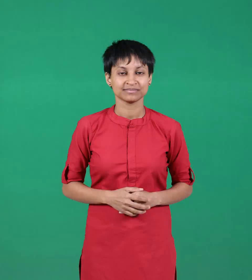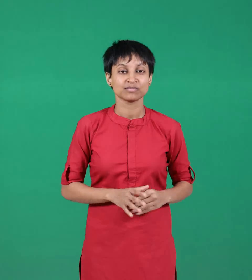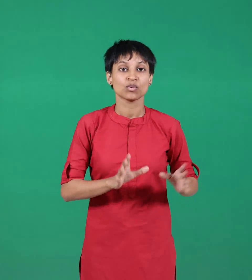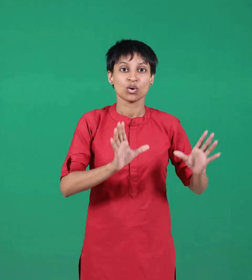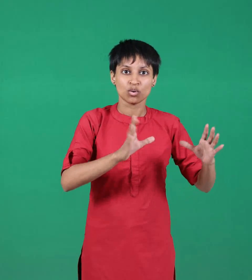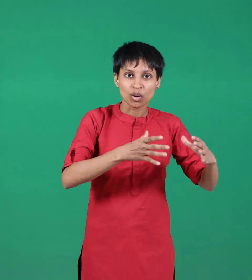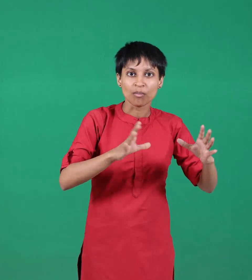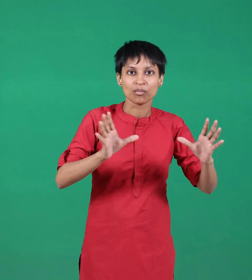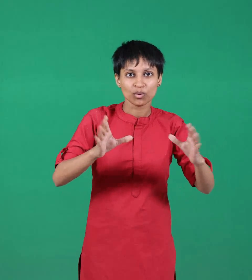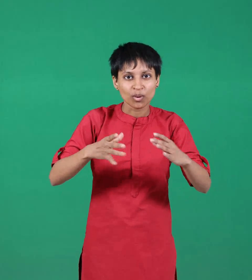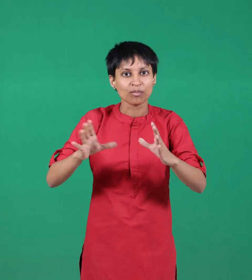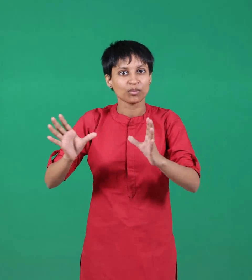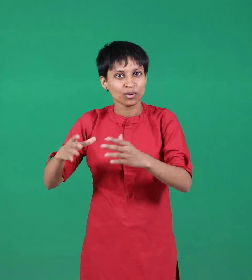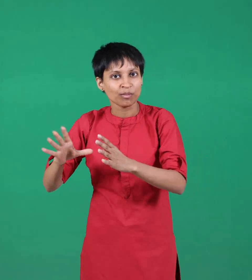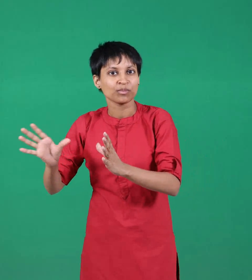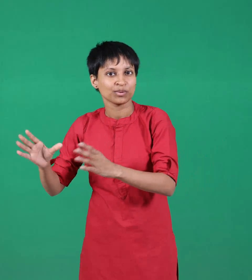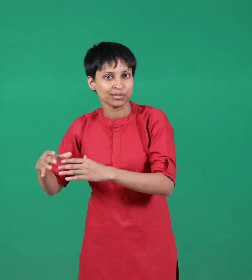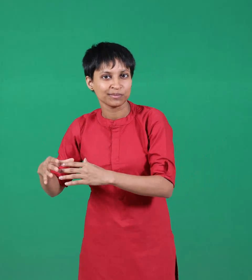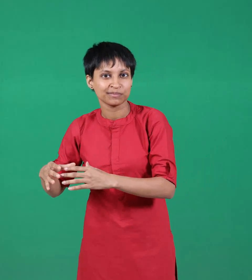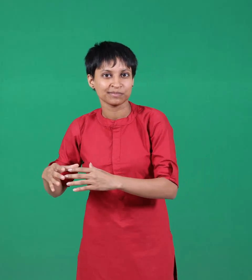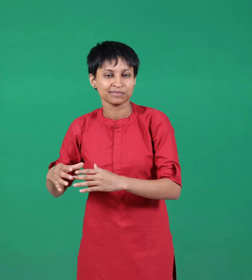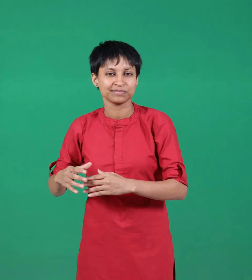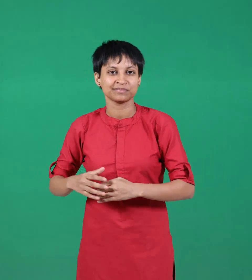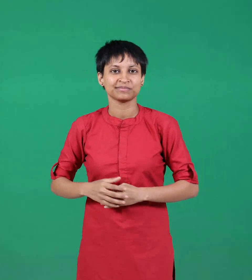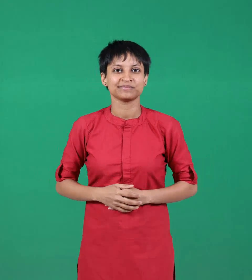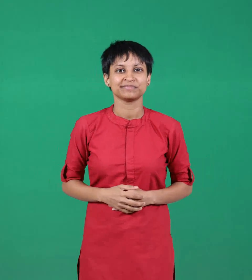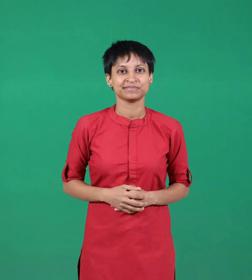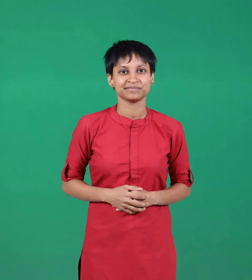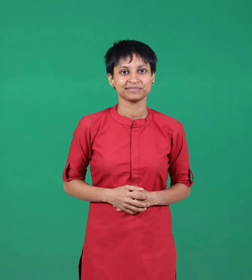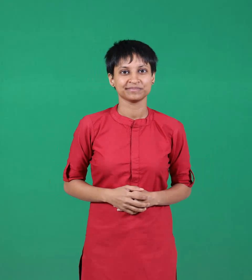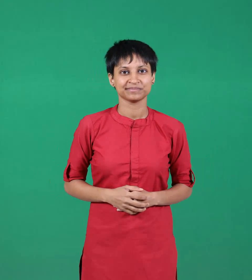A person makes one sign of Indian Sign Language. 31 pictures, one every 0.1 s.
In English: groups
